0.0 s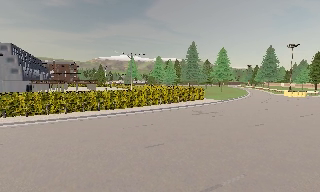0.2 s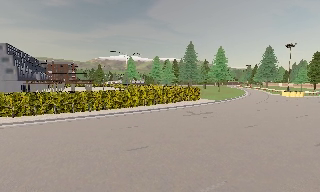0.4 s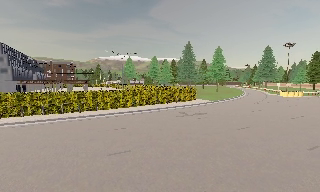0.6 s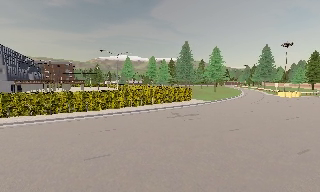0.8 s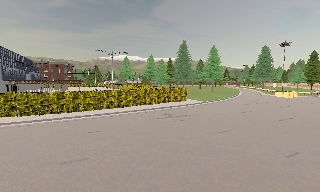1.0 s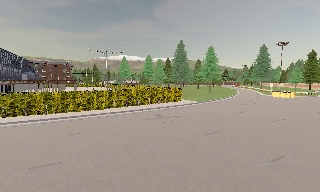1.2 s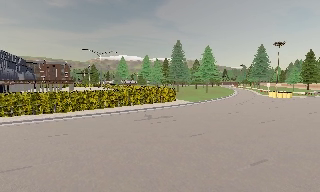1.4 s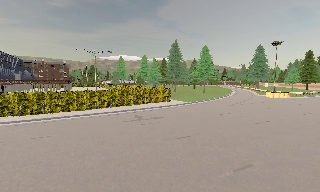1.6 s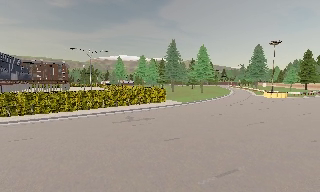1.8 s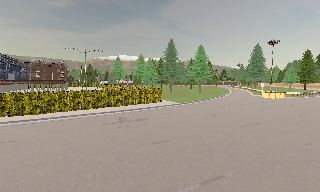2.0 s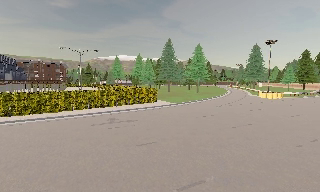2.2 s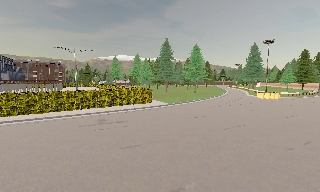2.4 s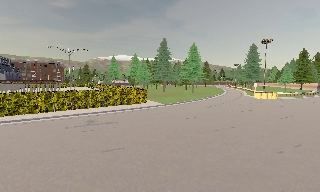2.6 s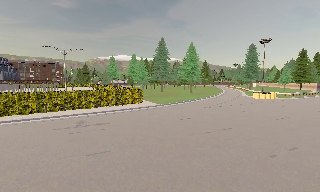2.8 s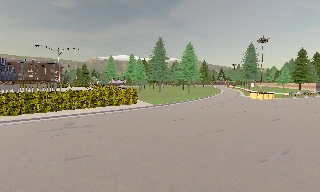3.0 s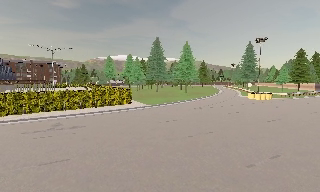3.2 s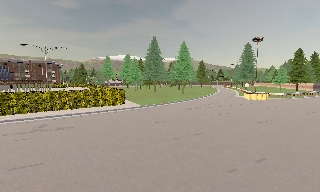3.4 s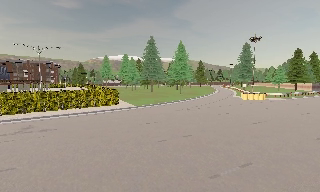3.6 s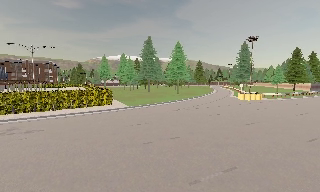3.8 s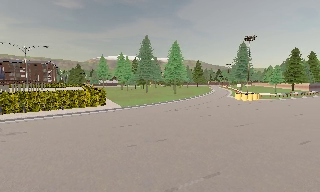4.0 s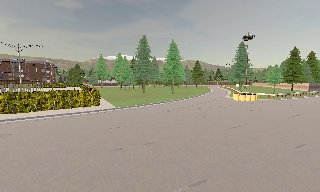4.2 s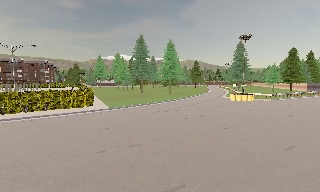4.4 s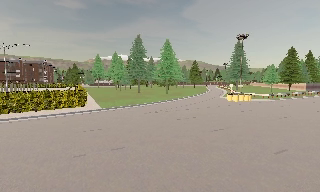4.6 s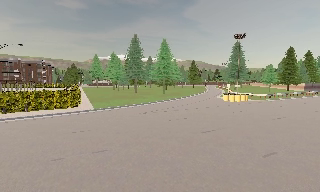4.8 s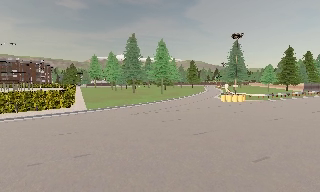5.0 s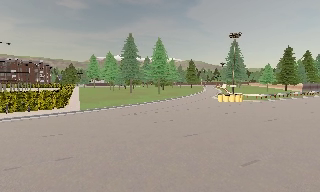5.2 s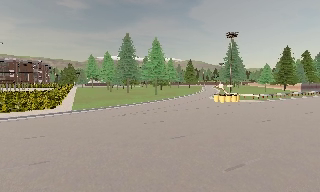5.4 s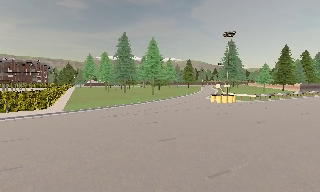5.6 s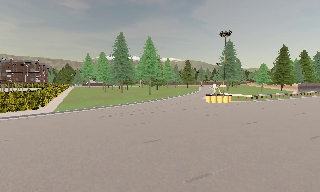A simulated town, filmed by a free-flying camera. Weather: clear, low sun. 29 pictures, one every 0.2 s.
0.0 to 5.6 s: The camera travels to its right and forward, about 20 m, so close, fixed things drift to the left.
The film runs forward here.
